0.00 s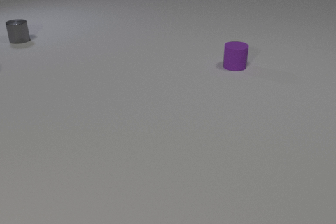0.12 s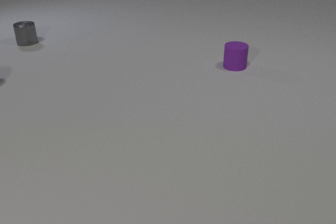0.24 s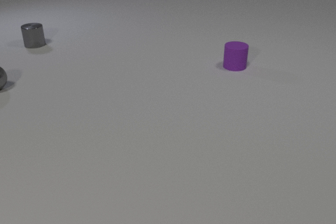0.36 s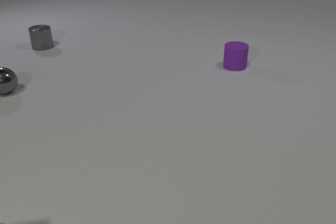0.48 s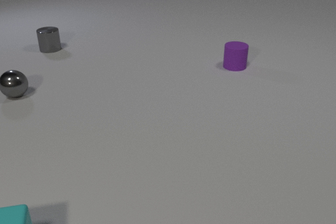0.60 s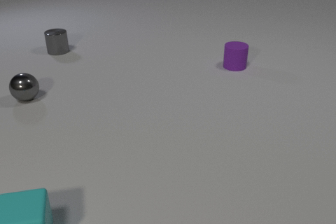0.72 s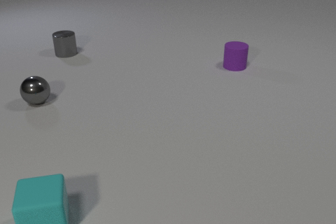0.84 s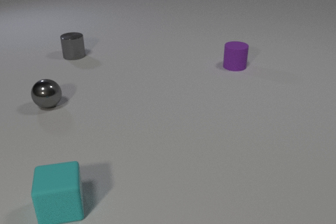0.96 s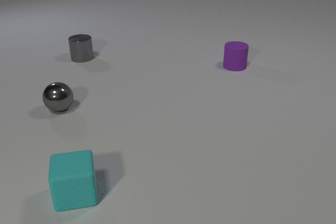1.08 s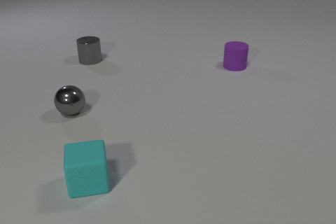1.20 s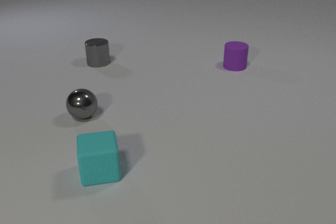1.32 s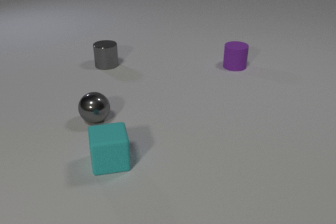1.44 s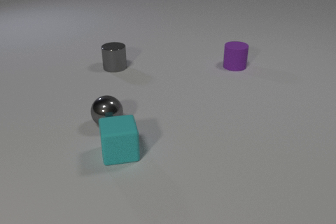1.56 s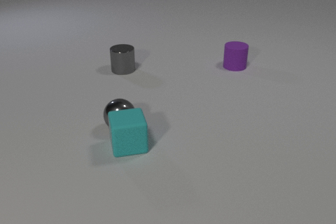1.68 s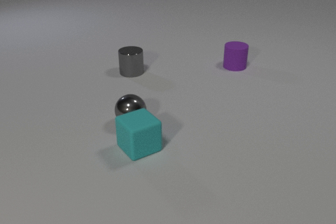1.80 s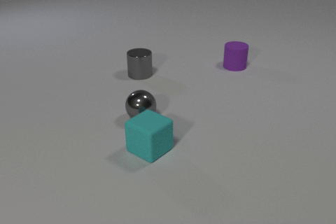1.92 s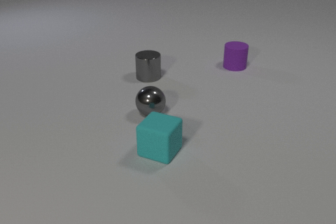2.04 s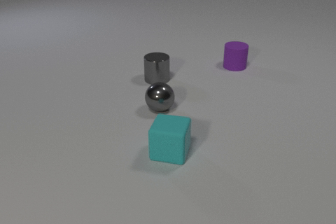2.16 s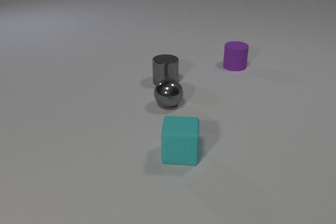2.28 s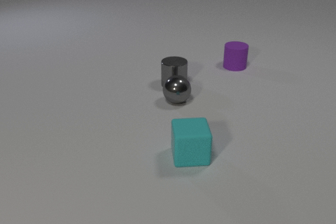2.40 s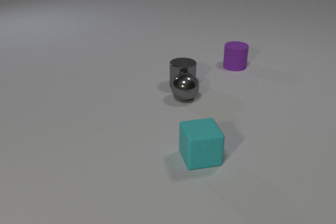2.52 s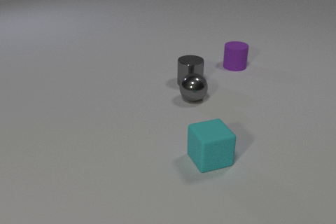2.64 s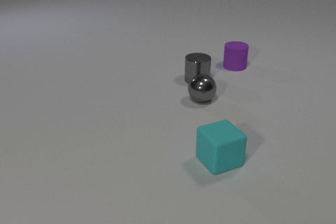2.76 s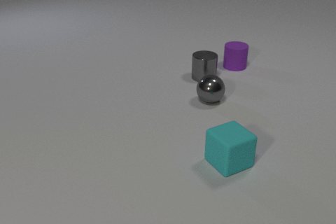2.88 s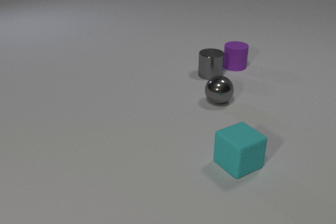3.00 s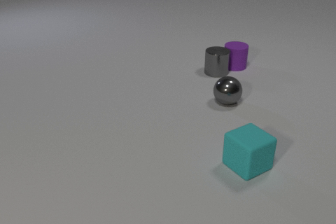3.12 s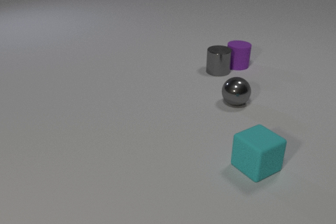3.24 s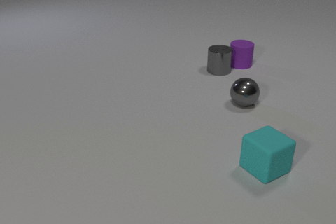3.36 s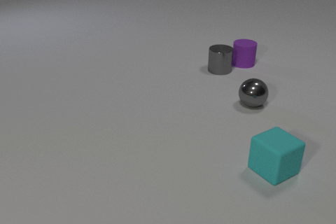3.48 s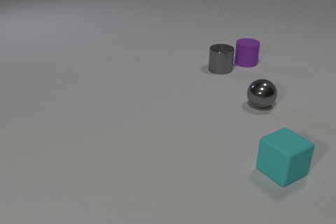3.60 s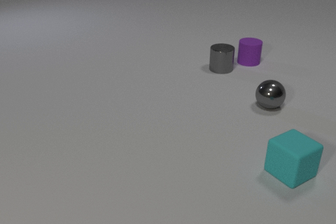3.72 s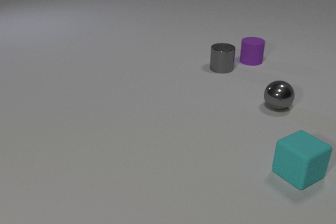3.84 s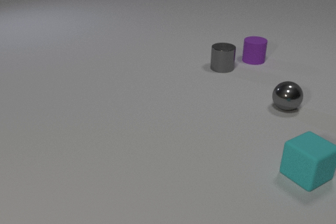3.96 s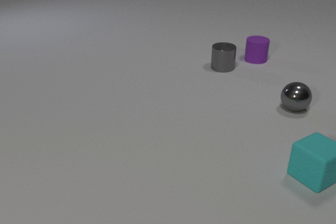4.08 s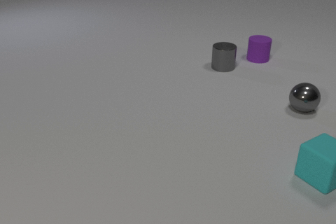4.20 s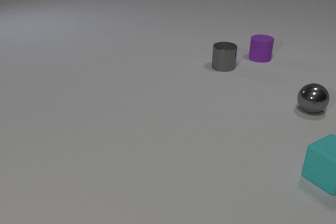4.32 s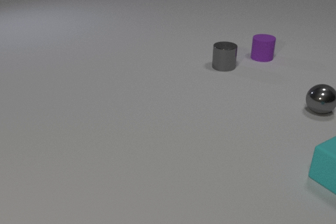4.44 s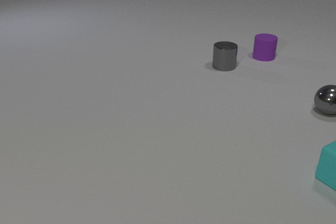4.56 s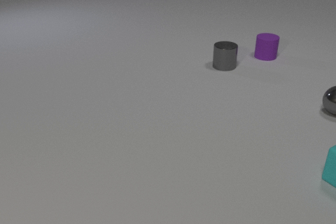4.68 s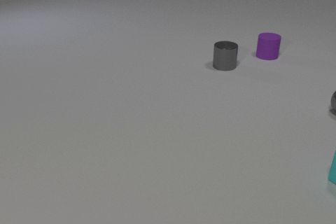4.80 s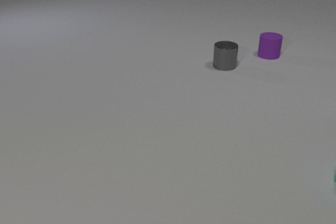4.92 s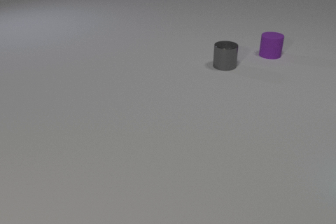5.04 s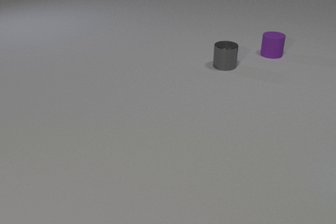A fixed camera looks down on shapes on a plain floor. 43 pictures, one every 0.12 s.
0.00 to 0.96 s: The gray metal sphere comes in at the left edge, rolls toward the camera and to the right. The cyan rubber cube comes in at the bottom edge, slides to the right and away from the camera. The gray metal cylinder slides toward the camera and to the right.
0.96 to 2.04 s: The gray metal sphere rolls to the right. The cyan rubber cube slides to the right and away from the camera, spins counterclockwise seen from above by about 60 degrees, its near face sliding to the right. The gray metal cylinder slides to the right and toward the camera. The gray metal sphere and the cyan rubber cube collide.
2.04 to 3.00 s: The gray metal sphere rolls to the right. The cyan rubber cube slides to the right, spins counterclockwise seen from above by about 45 degrees, its near face sliding to the right. The gray metal cylinder slides to the right. The gray metal sphere and the gray metal cylinder collide.
3.00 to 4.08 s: The gray metal sphere rolls to the right. The cyan rubber cube slides to the right. The gray metal cylinder slides away from the camera and to the right. The purple rubber cylinder slides away from the camera and to the right. The gray metal cylinder and the purple rubber cylinder collide.
4.08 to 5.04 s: The gray metal sphere rolls to the right, leaves at the right edge. The cyan rubber cube slides to the right, leaves at the right edge. The purple rubber cylinder slides away from the camera and to the right.
Are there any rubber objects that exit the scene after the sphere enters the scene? yes.
What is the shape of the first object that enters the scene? sphere.
How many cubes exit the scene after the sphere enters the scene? 1.
